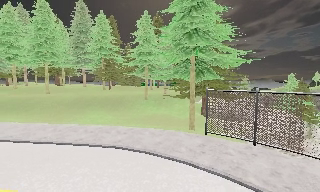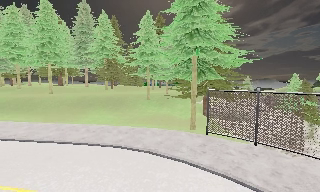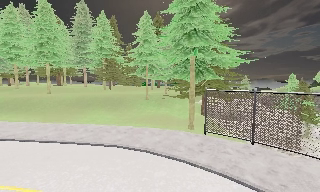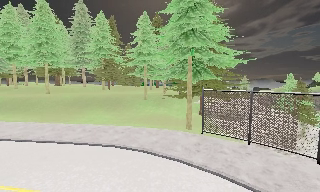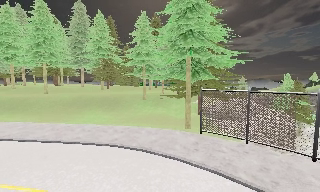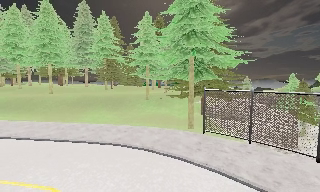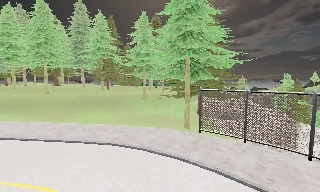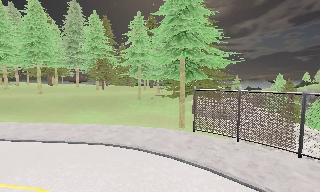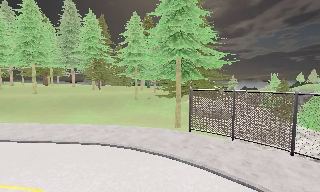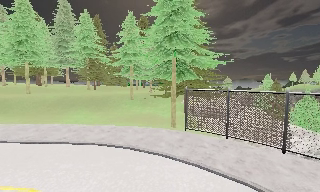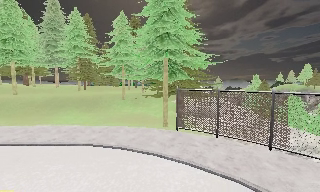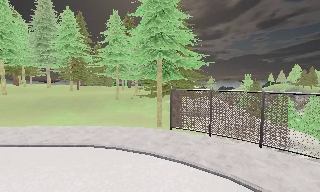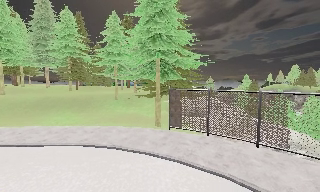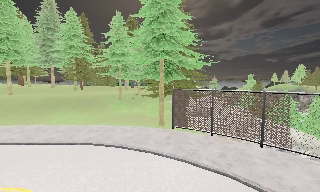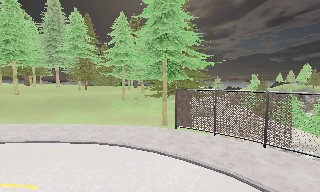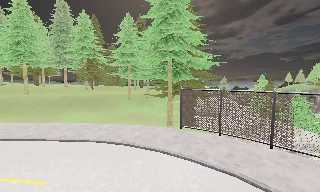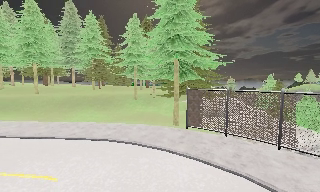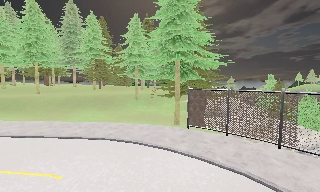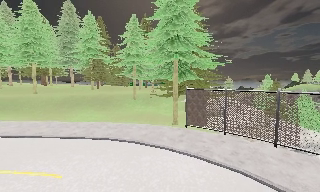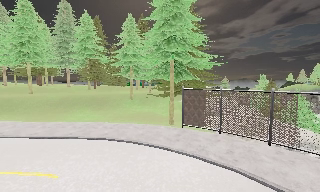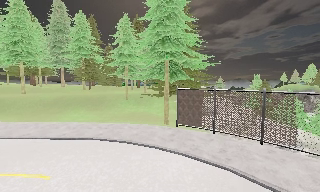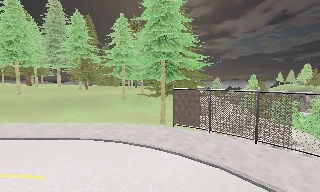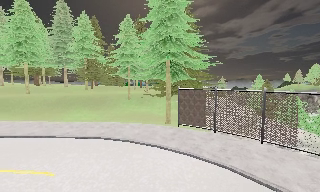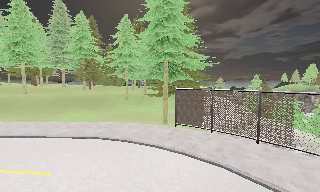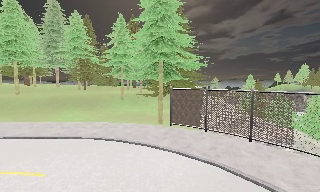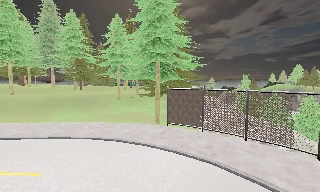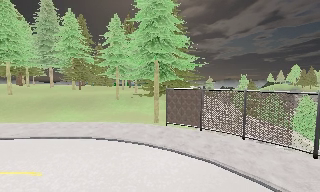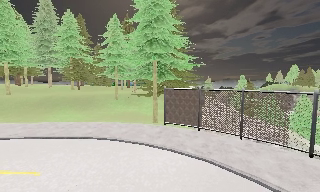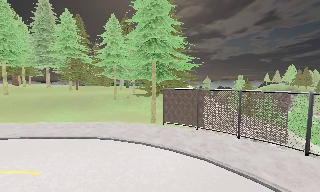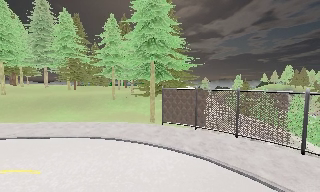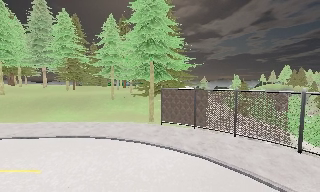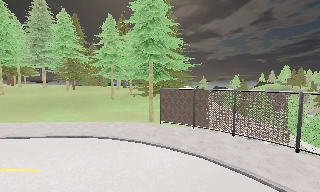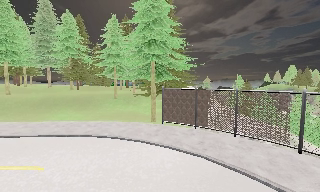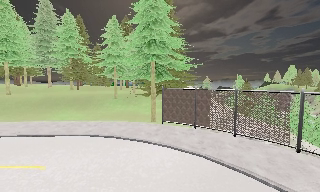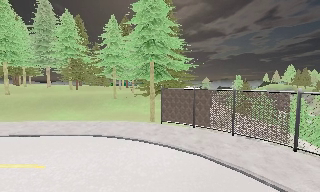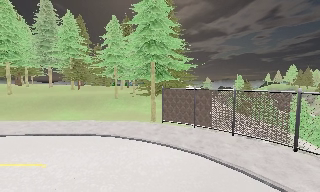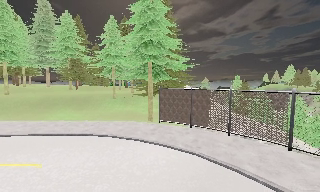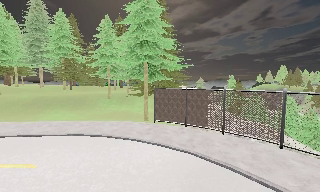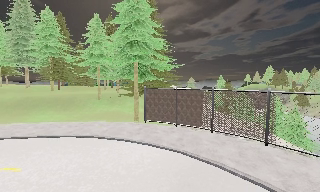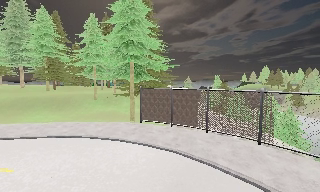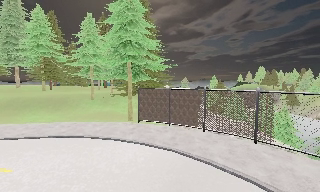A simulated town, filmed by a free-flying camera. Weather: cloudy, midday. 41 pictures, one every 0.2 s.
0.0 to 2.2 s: The camera travels backward, about 1 m, so what stands in front gets smaller.
2.2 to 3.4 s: The camera travels backward, about 0.5 m, so what stands in front gets smaller.
3.4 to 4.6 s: The camera shifts only a little, or ends up much as it began.
4.6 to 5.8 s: The camera travels backward, about 0.5 m, so what stands in front gets smaller.
5.8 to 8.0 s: The camera travels backward and to its right, about 1 m, so what stands in front gets smaller.
The film runs forward here.
